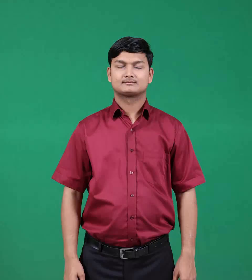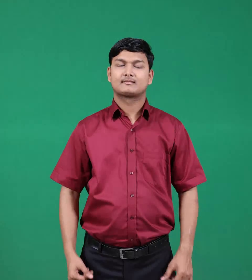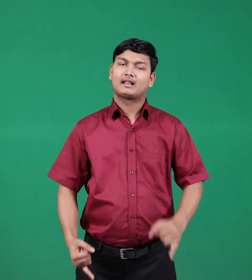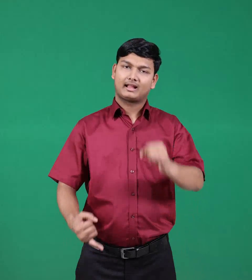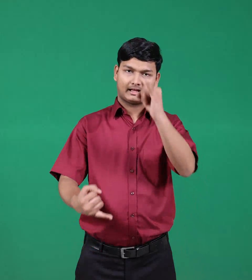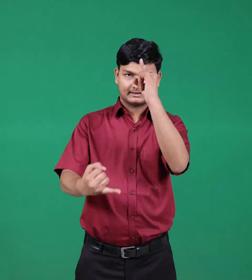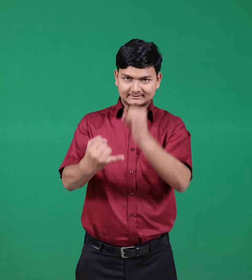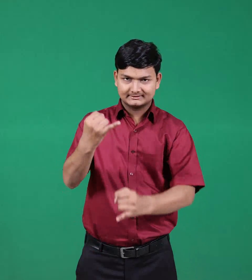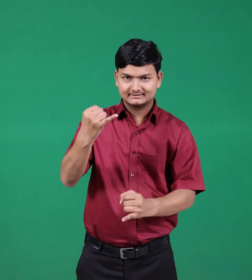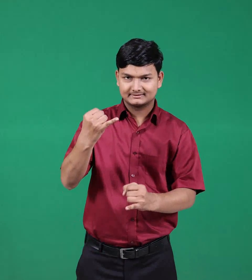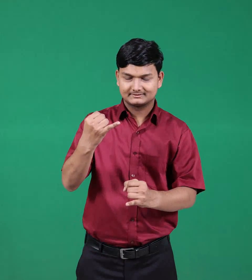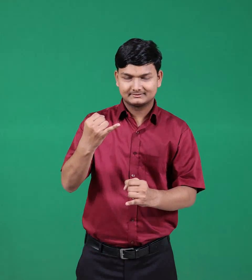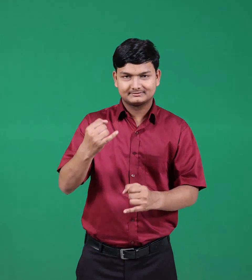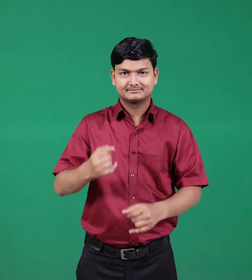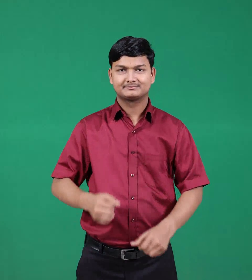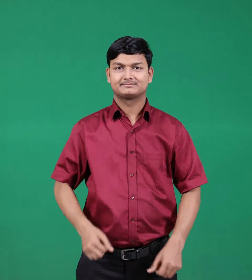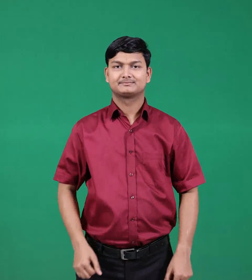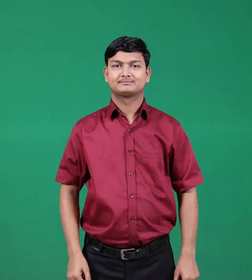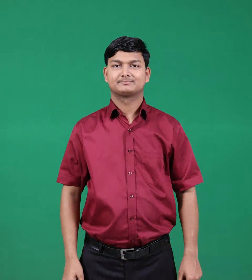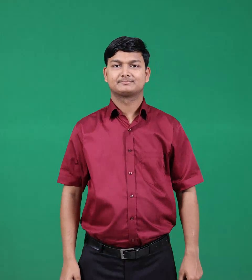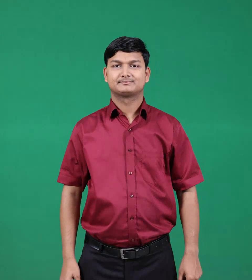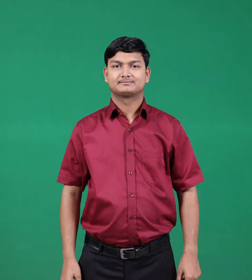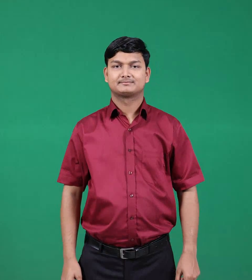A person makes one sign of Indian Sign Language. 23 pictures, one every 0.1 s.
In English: last
